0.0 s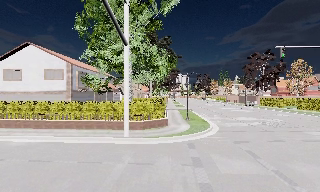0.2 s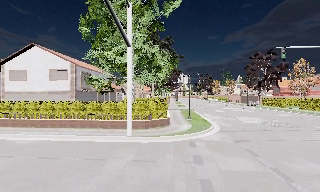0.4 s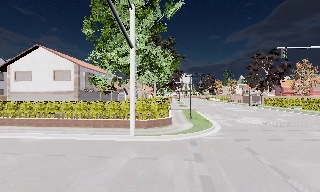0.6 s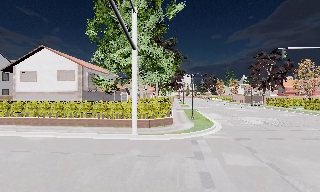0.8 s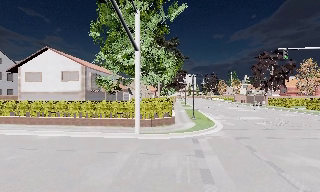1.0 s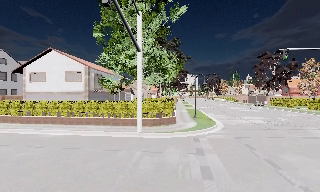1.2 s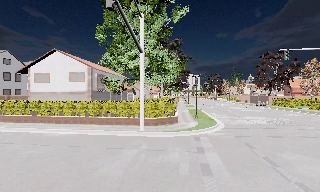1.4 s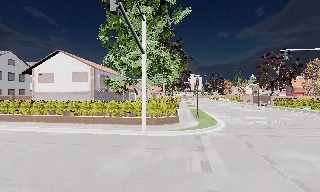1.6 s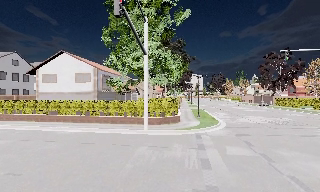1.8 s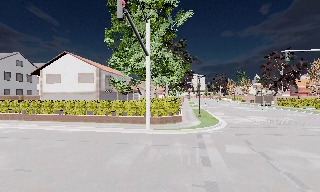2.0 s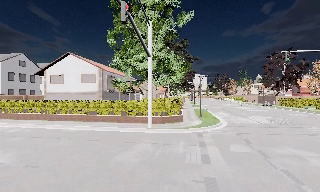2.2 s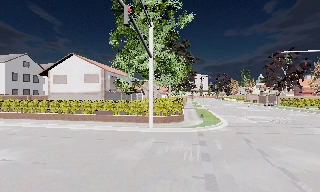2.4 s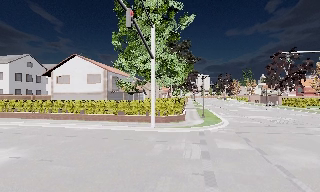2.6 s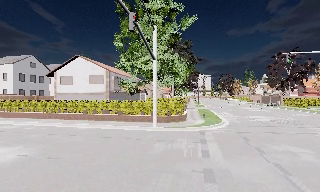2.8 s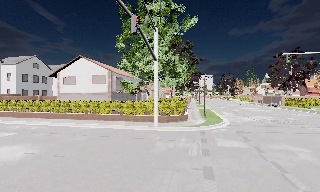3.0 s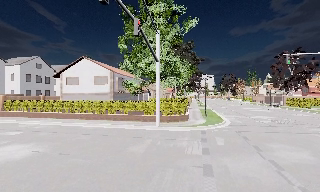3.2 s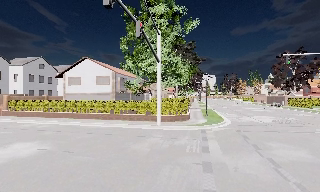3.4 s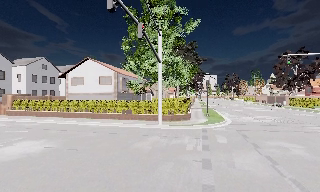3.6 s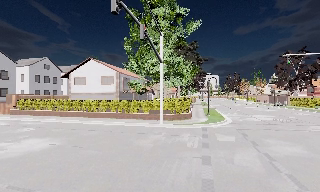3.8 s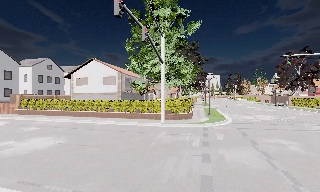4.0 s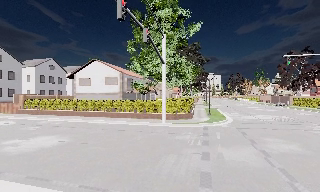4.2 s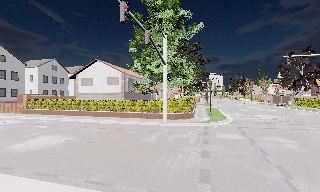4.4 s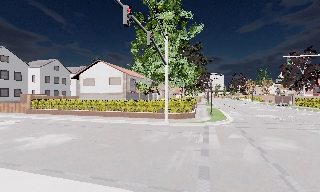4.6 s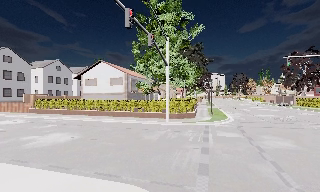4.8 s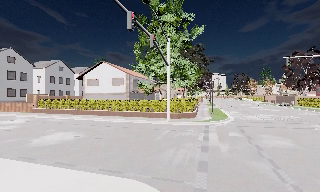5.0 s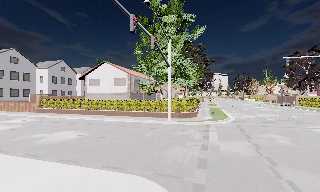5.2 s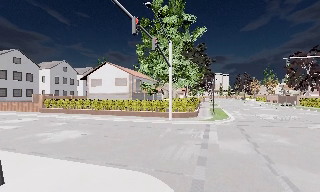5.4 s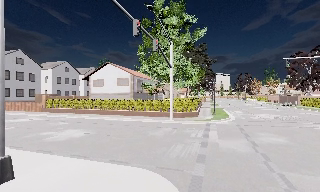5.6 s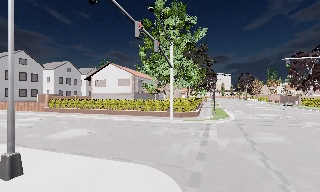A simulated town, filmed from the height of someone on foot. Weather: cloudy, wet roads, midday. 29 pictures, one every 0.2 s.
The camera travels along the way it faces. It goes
backward.
0.0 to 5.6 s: The camera swings to its left by about 15 degrees, and the scene slides to the right. It travels backward, about 7 m, so what stands in front gets smaller.
The film runs backward here.
